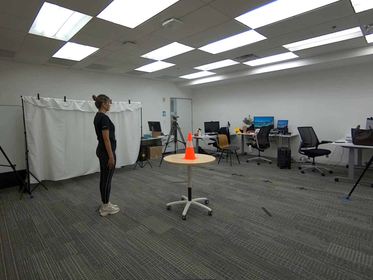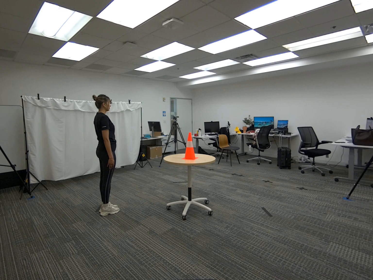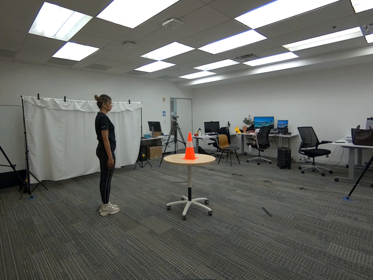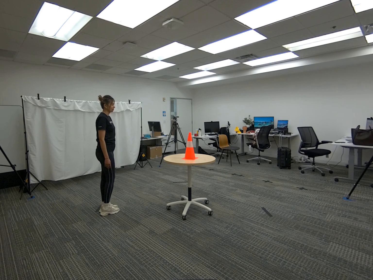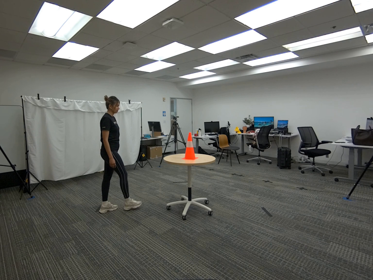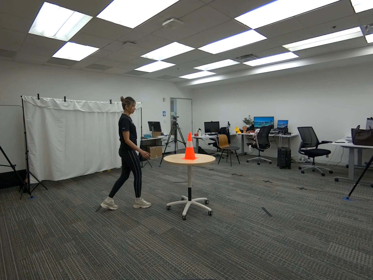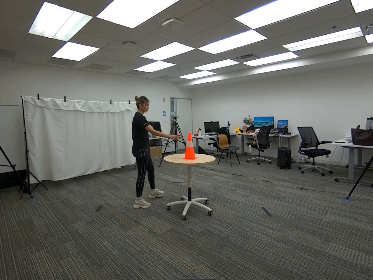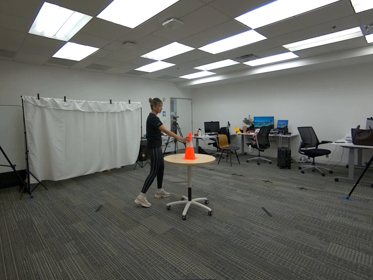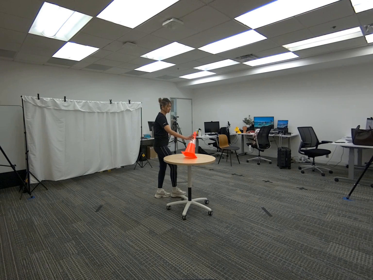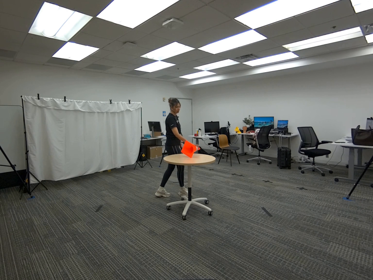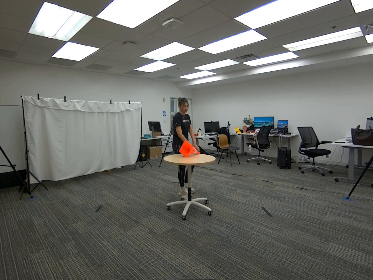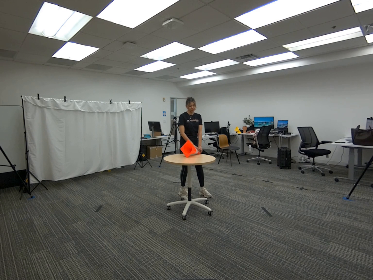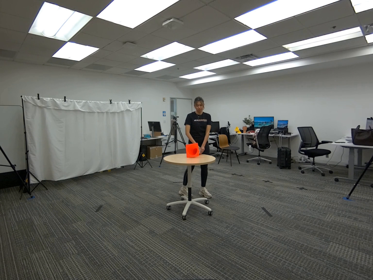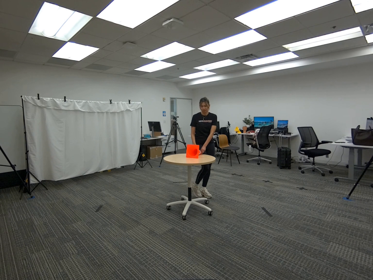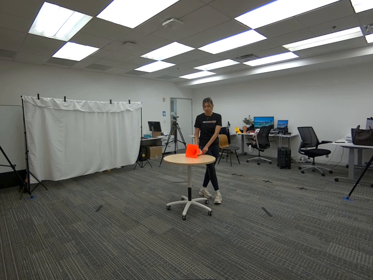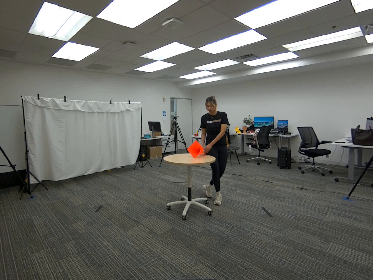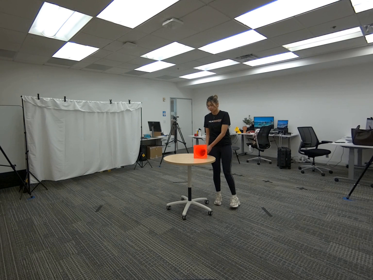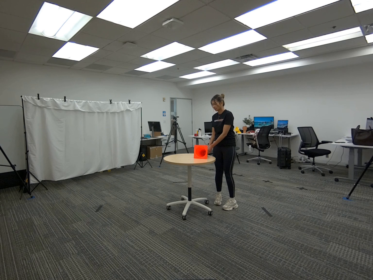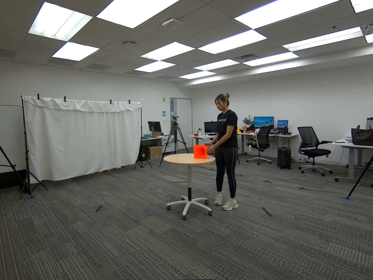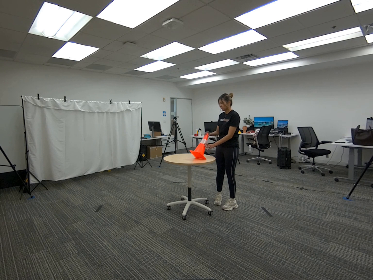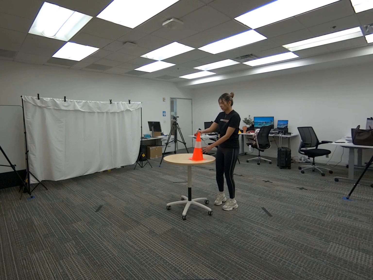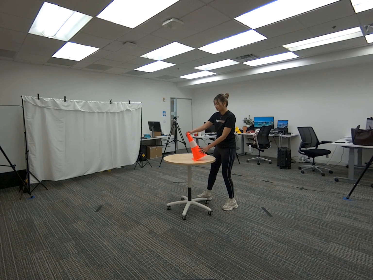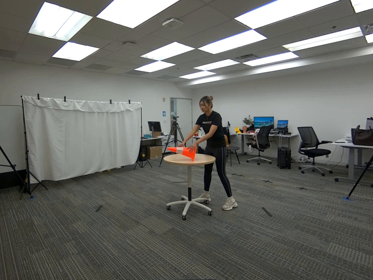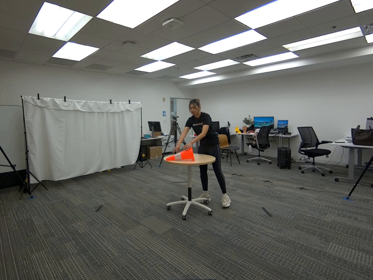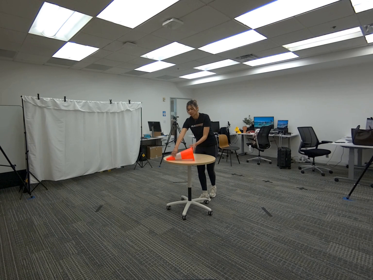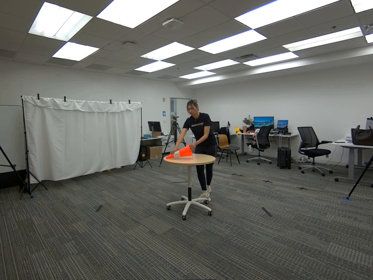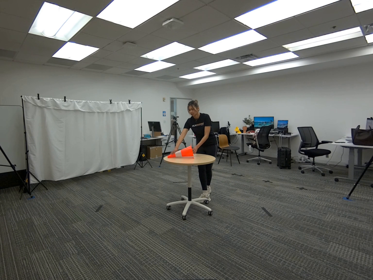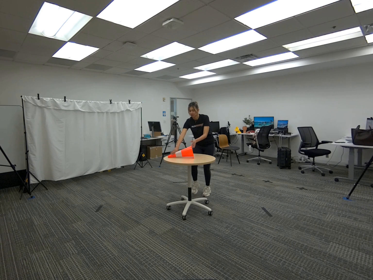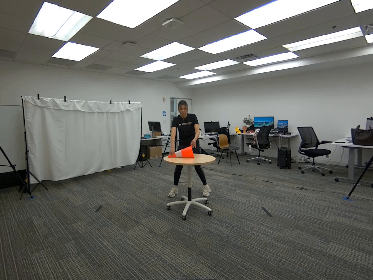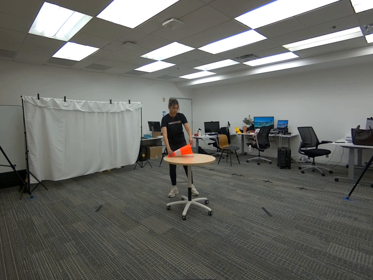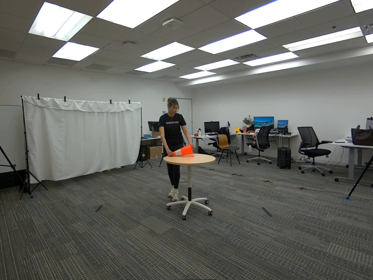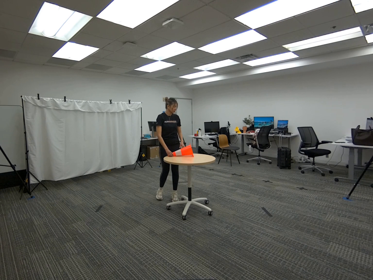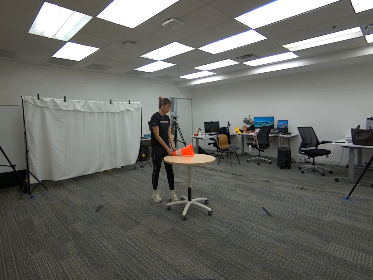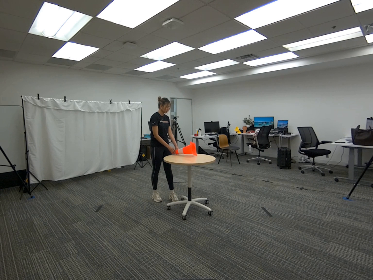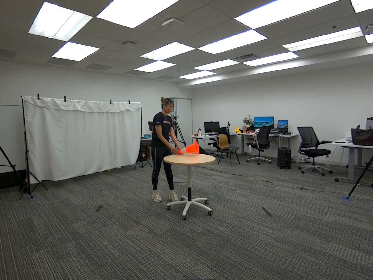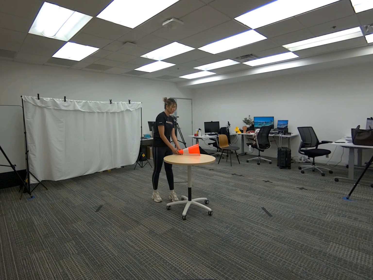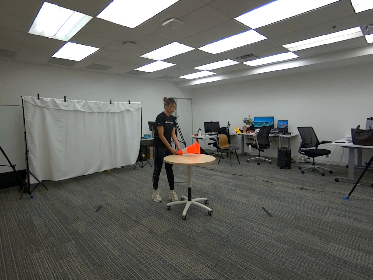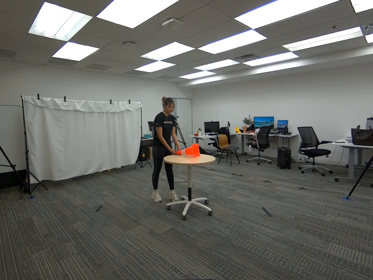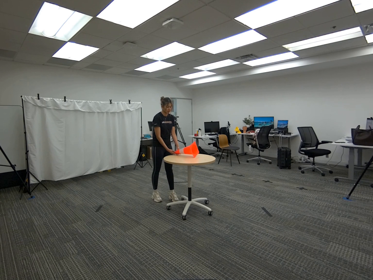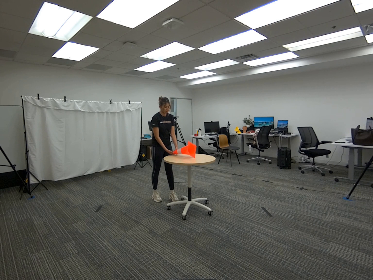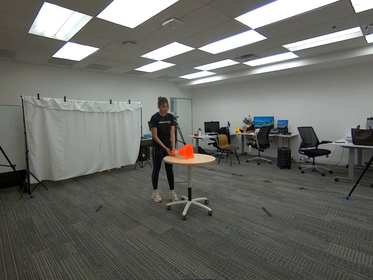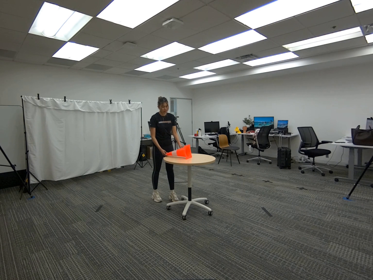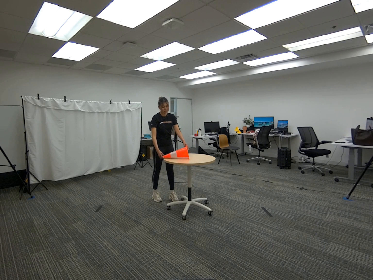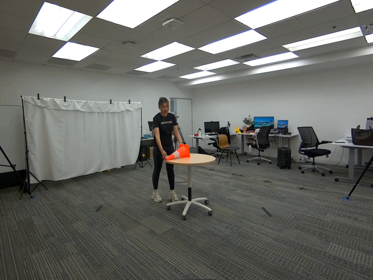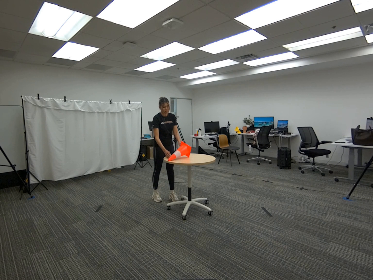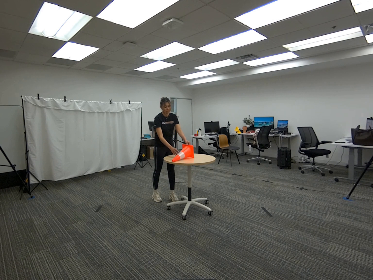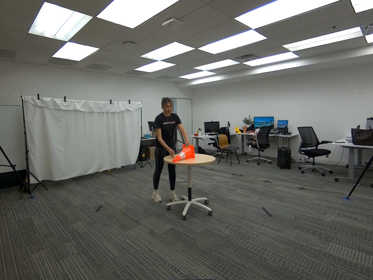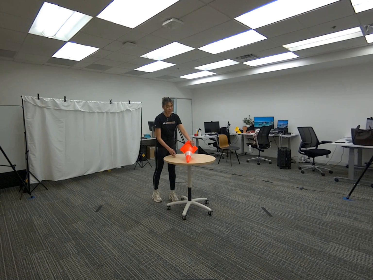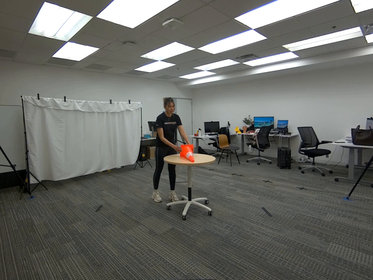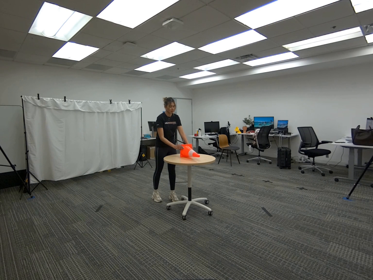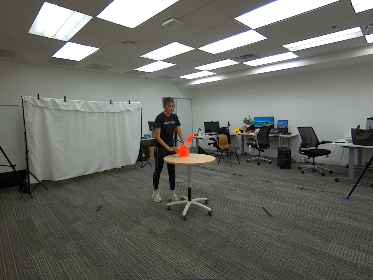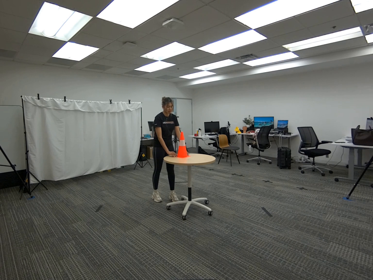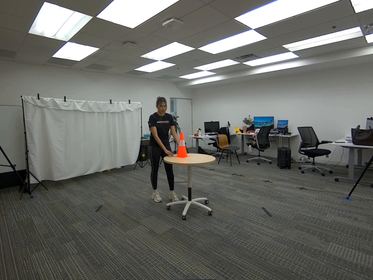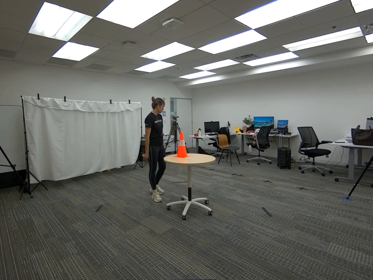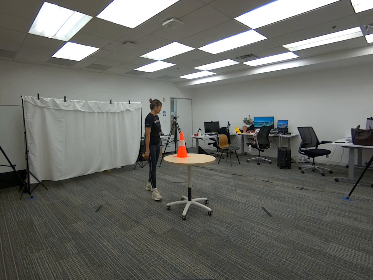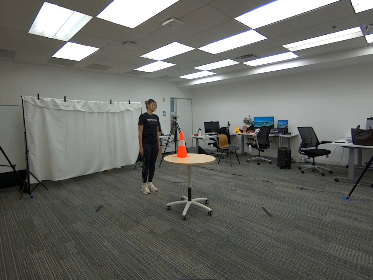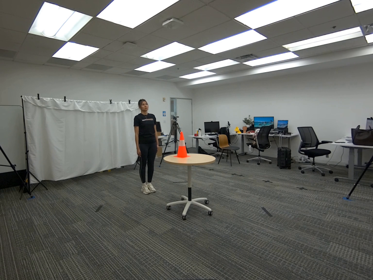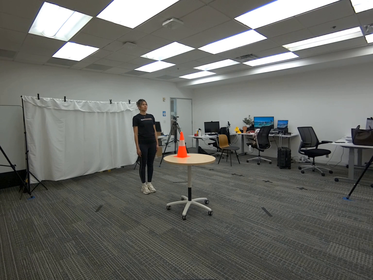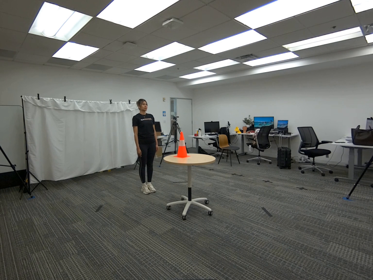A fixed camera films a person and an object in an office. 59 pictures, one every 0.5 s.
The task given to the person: Walk to the traffic cone on the round table, place it on the cone's side and proceed to roll the cone on the table until finish.
